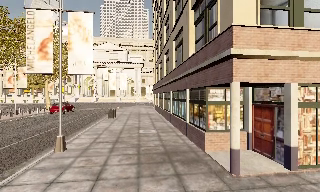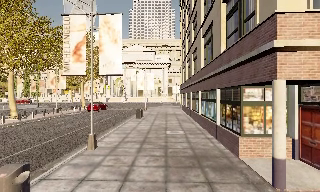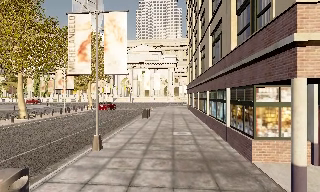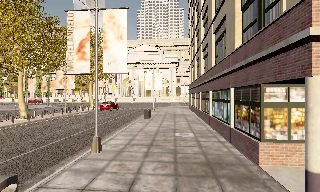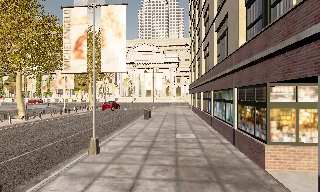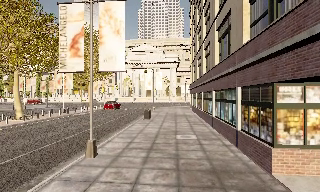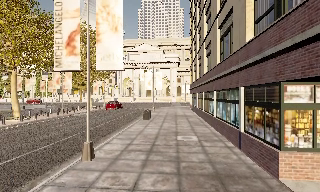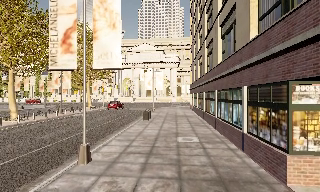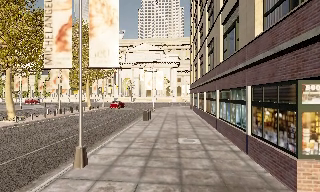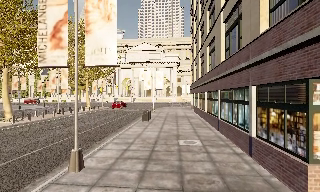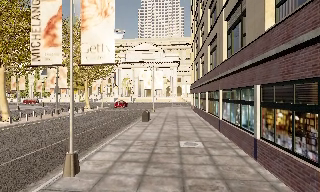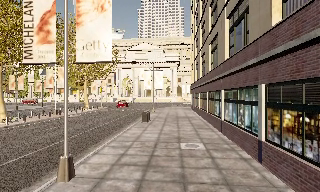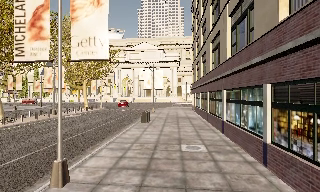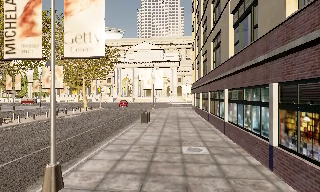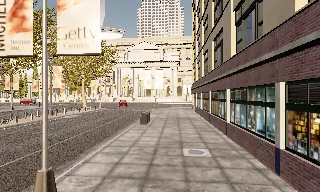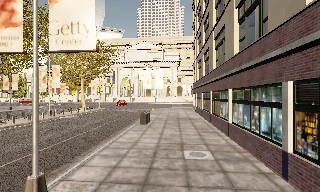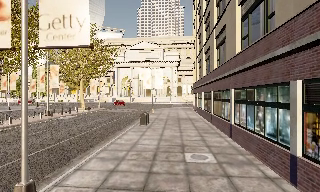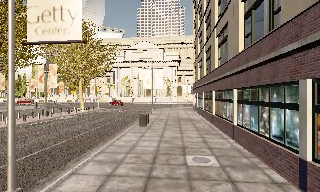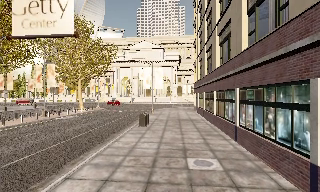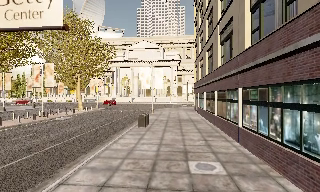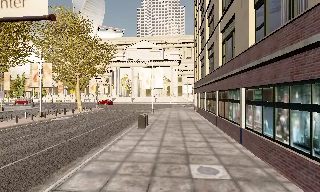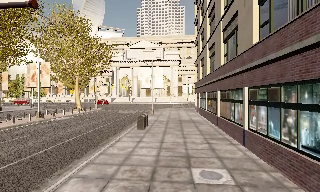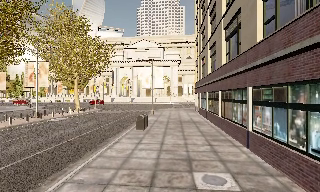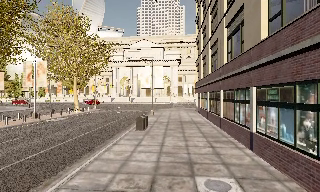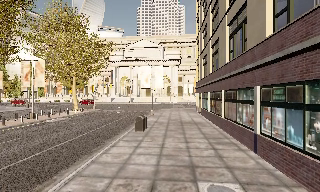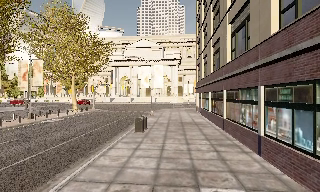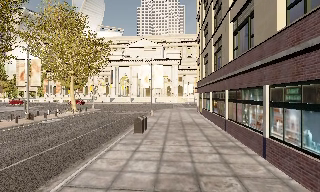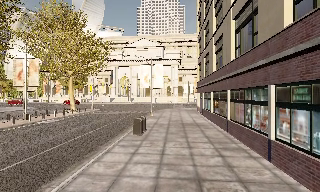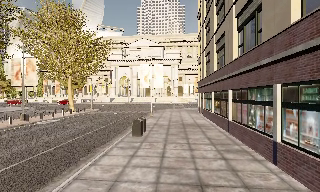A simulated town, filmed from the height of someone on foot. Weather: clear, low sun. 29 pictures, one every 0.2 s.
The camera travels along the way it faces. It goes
forward.
0.0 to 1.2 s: The camera pans to its left, which is counterclockwise from overhead, by about 15 degrees. It travels forward, about 2 m, so what stands in front looms larger.
1.2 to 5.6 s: The camera travels forward, about 7 m, so what stands in front looms larger.
The film runs forward here.
